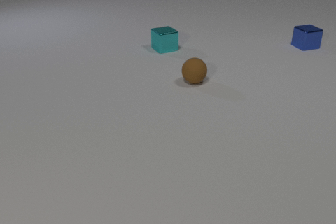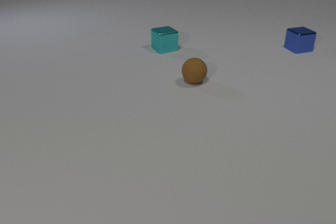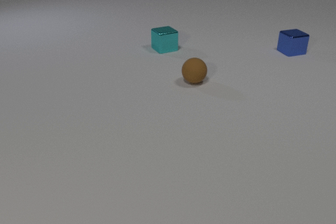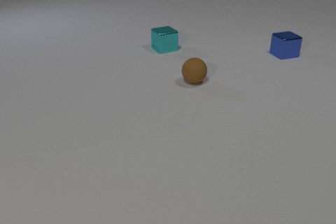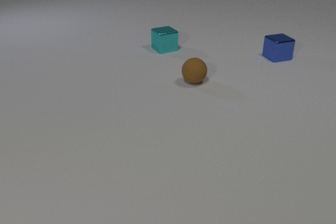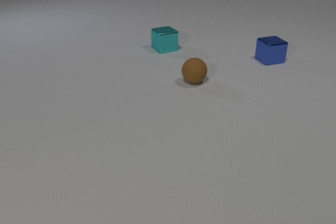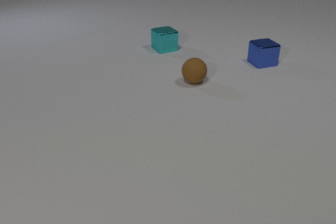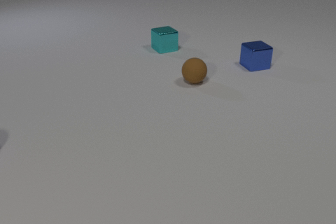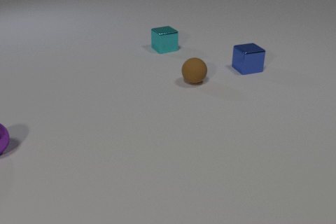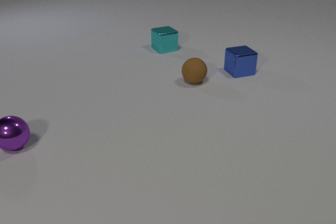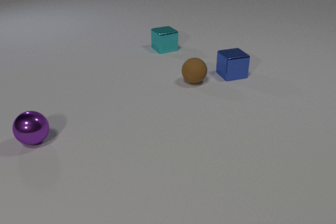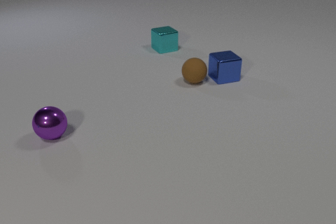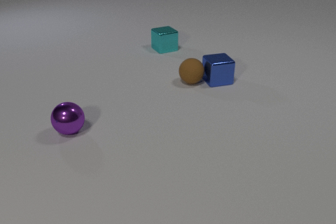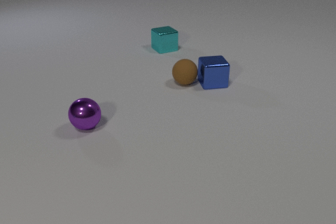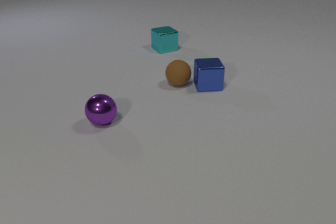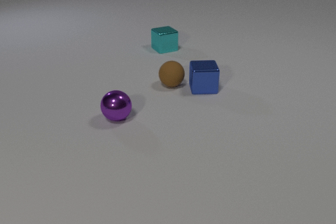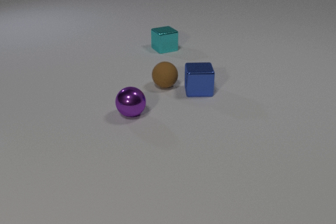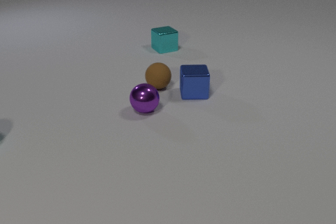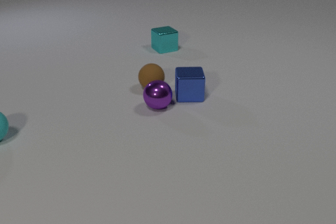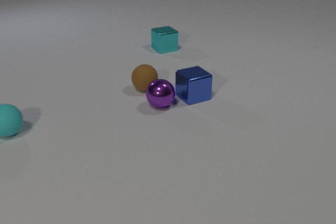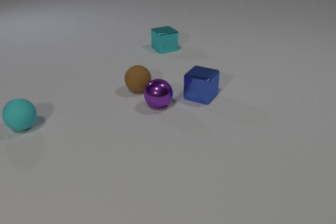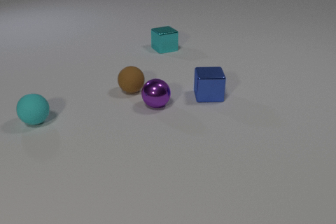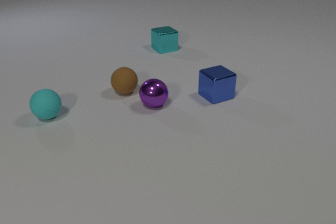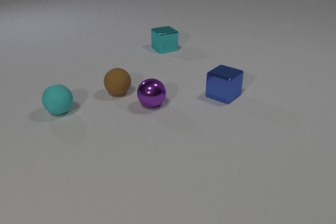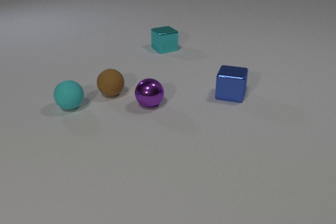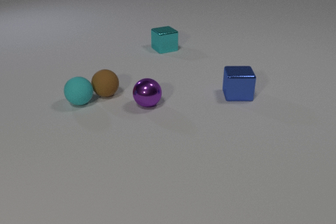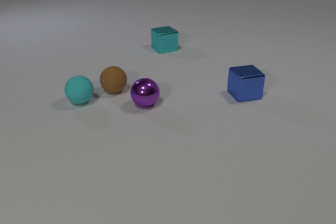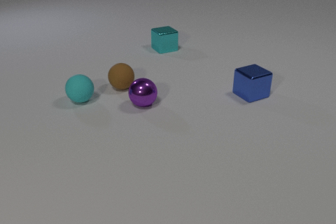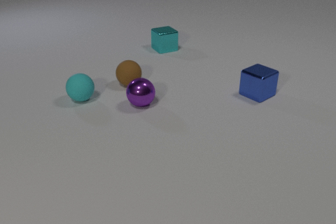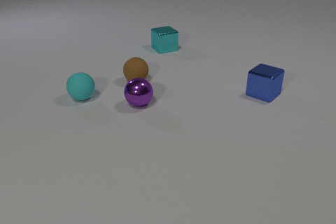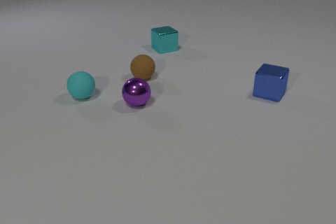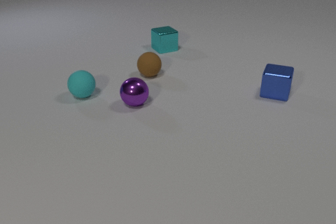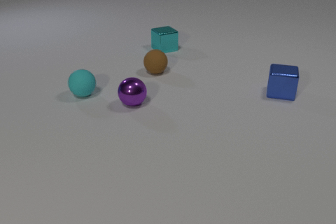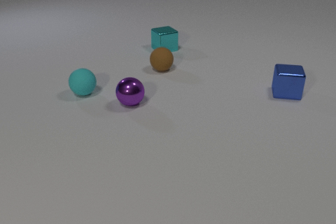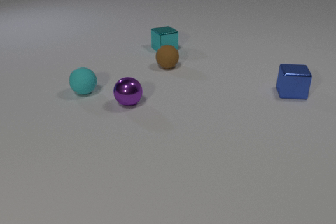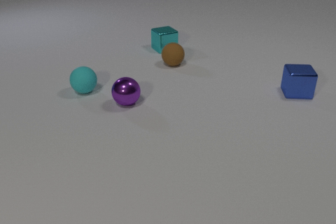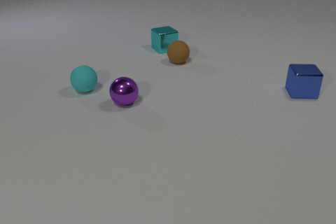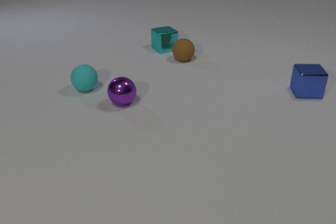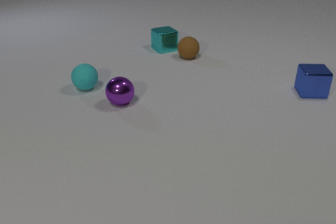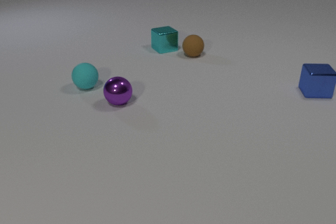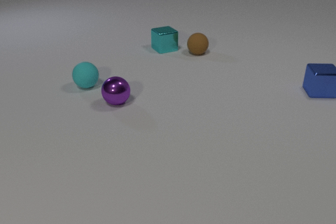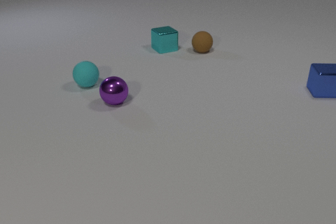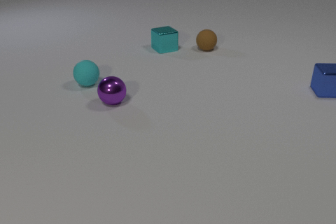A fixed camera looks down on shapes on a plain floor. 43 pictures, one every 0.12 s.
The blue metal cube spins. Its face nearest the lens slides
to the right.
The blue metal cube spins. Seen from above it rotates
counterclockwise.
0.00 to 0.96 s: The blue metal cube slides toward the camera and to the left. The purple metal sphere comes in at the left edge.
0.96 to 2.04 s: The blue metal cube slides toward the camera and to the left. The brown rubber sphere rolls to the left. The purple metal sphere rolls to the right. The blue metal cube and the brown rubber sphere collide.
2.04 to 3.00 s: The blue metal cube slides to the right, spins so that its near face slides to the right, counterclockwise seen from above. The brown rubber sphere rolls to the left. The purple metal sphere rolls away from the camera. The cyan rubber sphere comes in at the left edge, rolls to the right and away from the camera. The blue metal cube and the purple metal sphere collide. The brown rubber sphere and the cyan rubber sphere collide.
3.00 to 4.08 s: The blue metal cube slides to the right, spins counterclockwise seen from above by about 90 degrees, its near face sliding to the right. The brown rubber sphere rolls to the right and away from the camera. The purple metal sphere rolls to the left. The cyan rubber sphere rolls away from the camera.
4.08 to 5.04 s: The blue metal cube slides to the right and away from the camera. The brown rubber sphere rolls away from the camera and to the right. The purple metal sphere rolls to the left. The cyan rubber sphere rolls away from the camera.
How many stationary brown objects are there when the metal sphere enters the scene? 1.
How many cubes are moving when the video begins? 1.
What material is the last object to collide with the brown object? rubber.
